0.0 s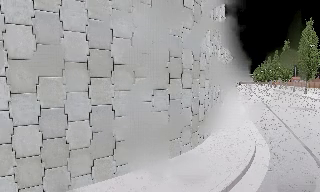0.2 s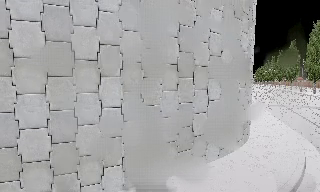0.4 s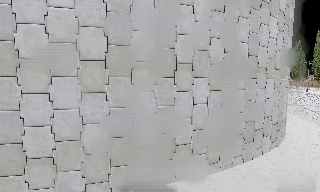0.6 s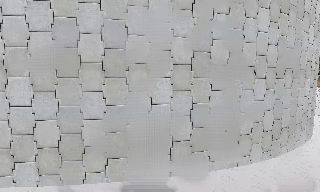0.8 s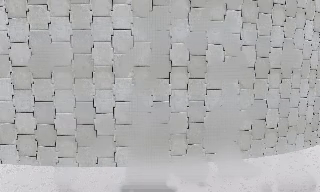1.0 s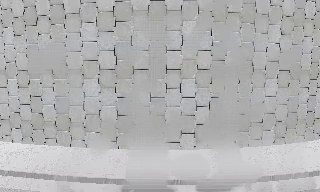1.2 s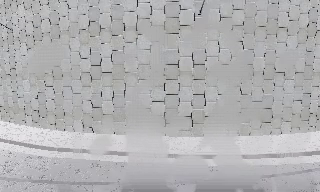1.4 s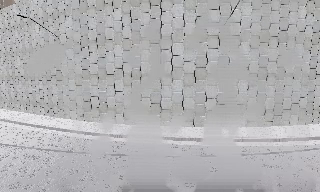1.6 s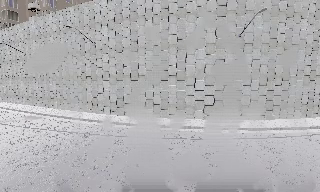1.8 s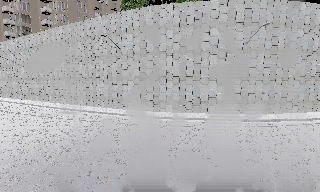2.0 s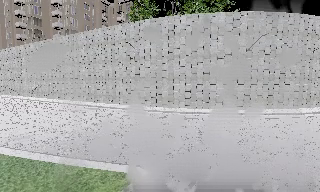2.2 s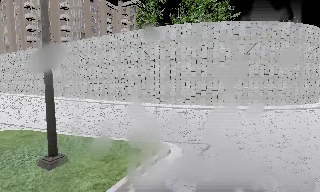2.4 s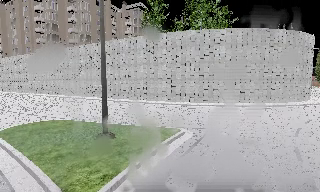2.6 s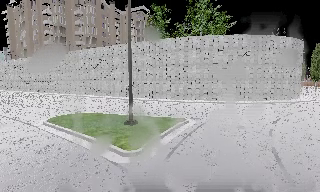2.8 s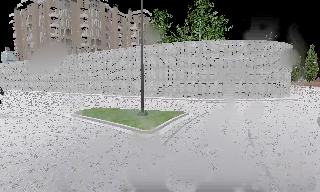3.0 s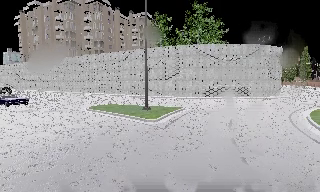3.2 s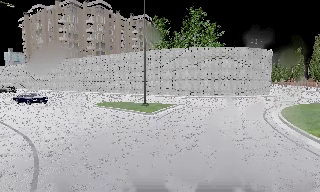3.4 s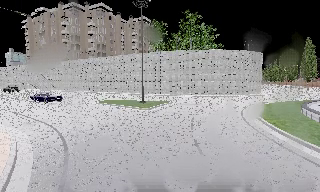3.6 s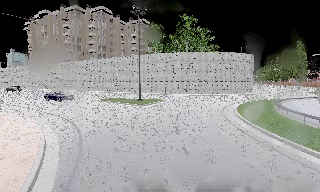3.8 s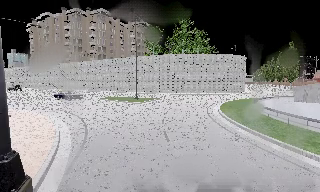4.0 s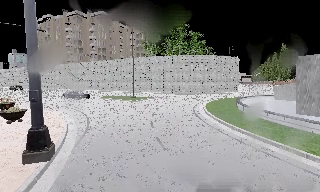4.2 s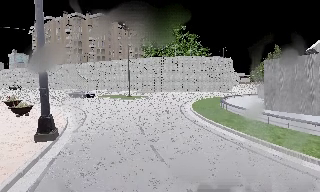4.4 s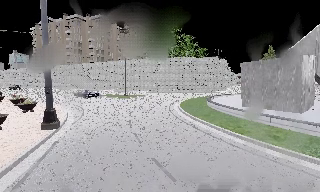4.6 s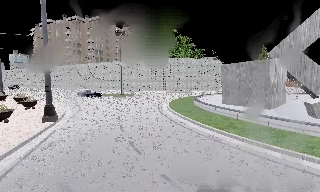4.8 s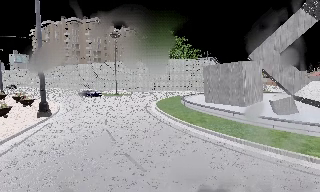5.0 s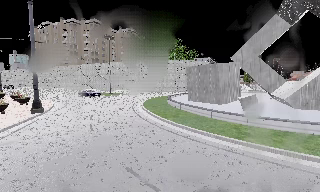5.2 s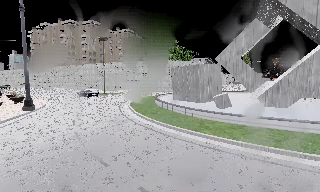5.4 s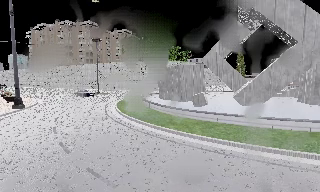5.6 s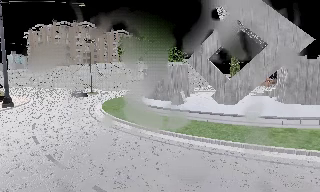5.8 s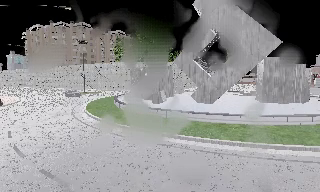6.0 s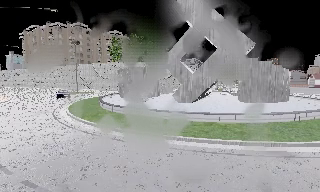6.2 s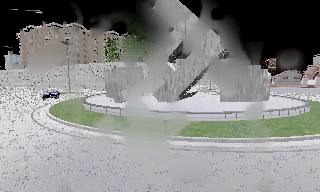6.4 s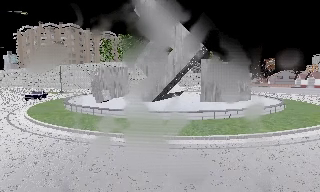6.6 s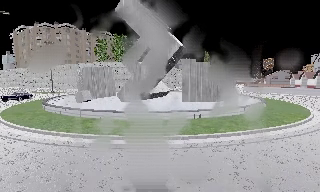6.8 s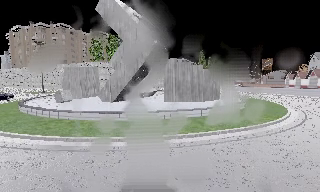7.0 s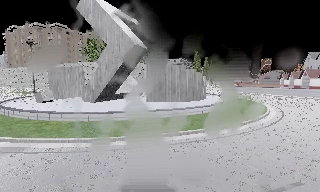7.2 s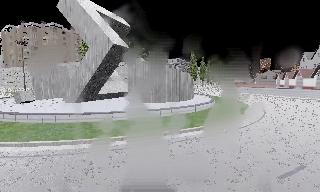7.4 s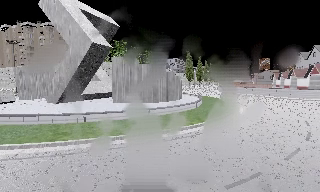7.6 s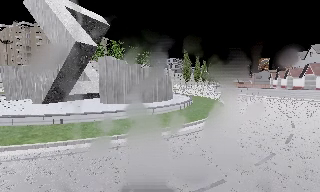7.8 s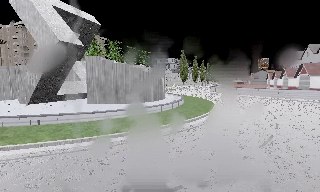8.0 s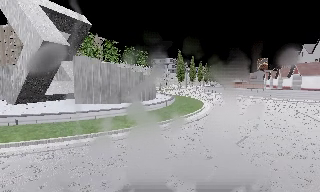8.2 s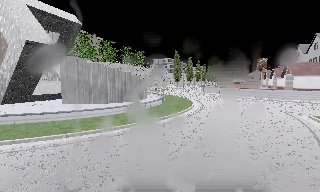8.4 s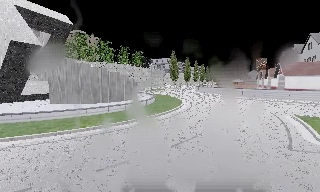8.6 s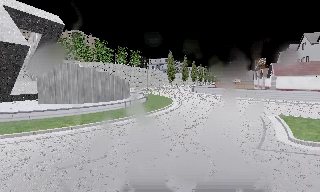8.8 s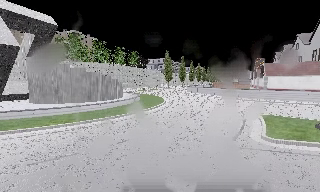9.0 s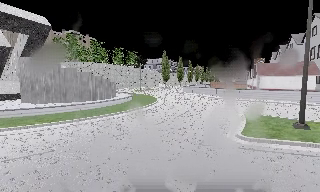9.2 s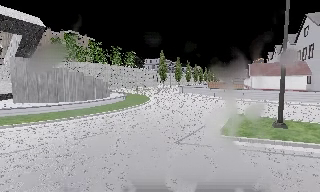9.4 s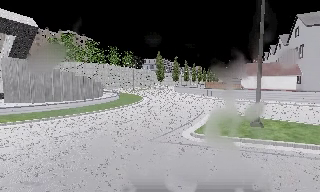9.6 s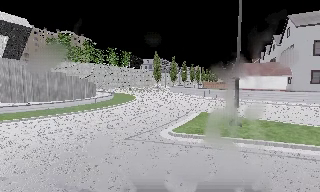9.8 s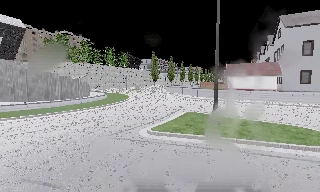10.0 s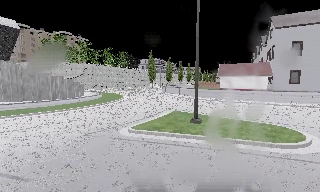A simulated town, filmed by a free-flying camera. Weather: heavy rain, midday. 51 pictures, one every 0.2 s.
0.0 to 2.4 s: The camera travels to its left and backward, about 25 m, so close, fixed things drift to the right.
2.4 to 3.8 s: The camera travels backward, about 16 m, so what stands in front gets smaller.
3.8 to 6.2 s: The camera travels to its right and backward, about 25 m, so close, fixed things drift to the left.
6.2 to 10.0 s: The camera travels to its right, about 25 m, so close, fixed things drift to the left. It loses speed.
The film runs forward here.
